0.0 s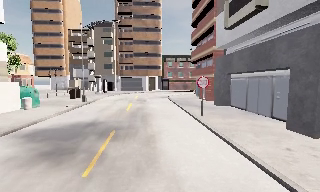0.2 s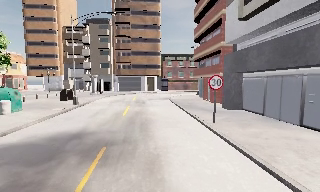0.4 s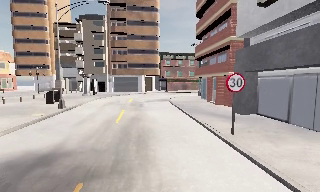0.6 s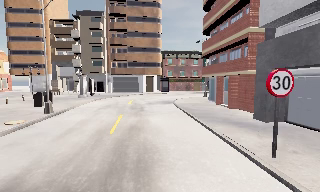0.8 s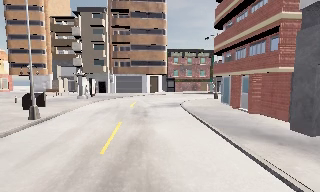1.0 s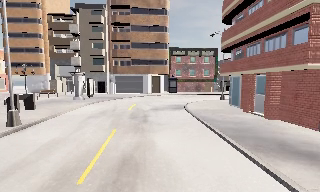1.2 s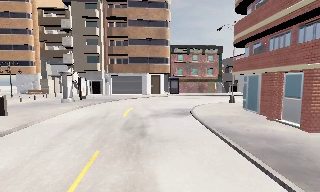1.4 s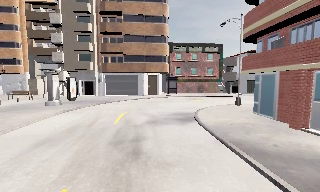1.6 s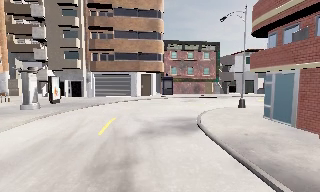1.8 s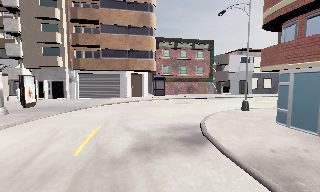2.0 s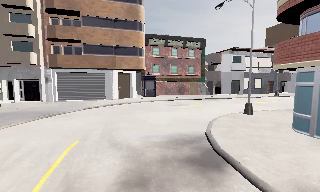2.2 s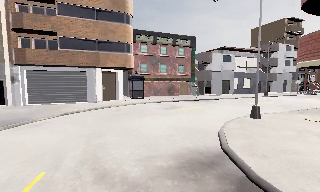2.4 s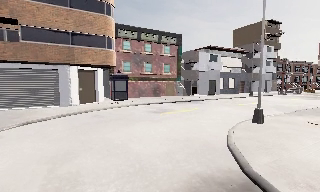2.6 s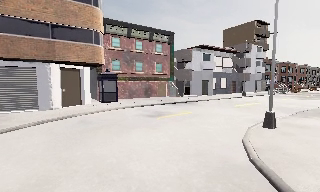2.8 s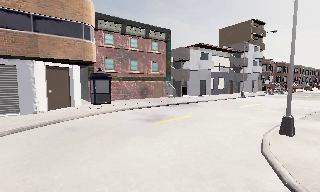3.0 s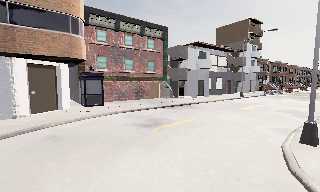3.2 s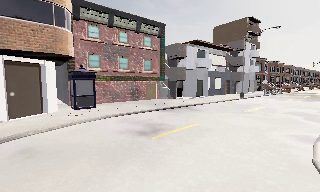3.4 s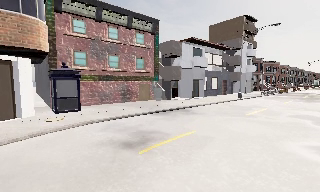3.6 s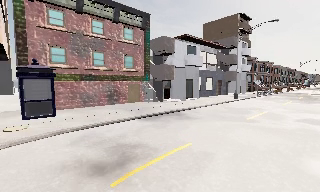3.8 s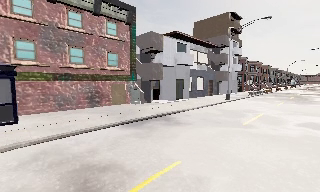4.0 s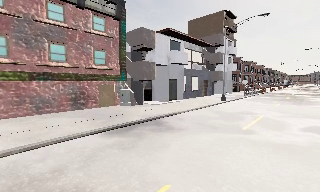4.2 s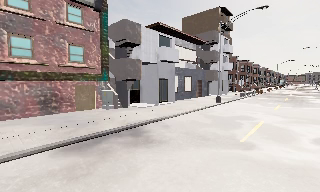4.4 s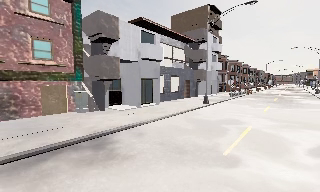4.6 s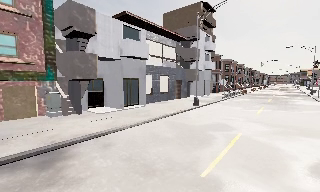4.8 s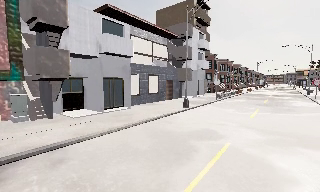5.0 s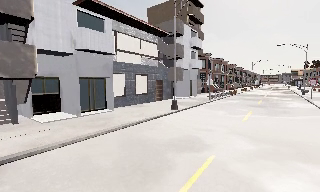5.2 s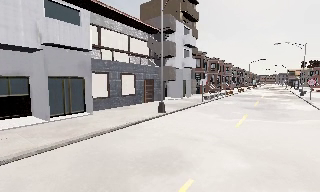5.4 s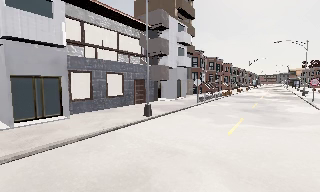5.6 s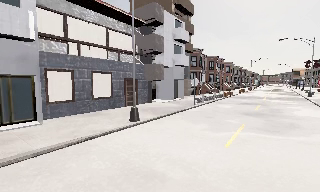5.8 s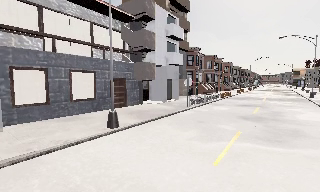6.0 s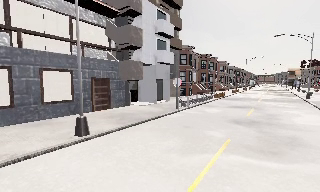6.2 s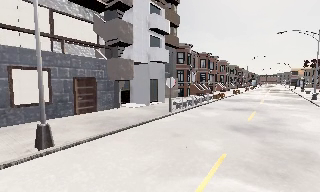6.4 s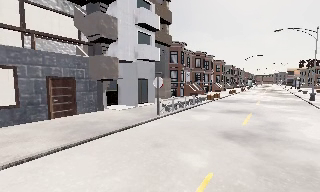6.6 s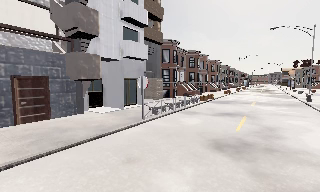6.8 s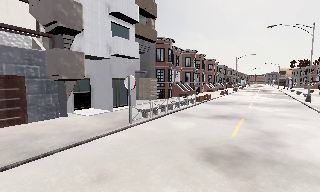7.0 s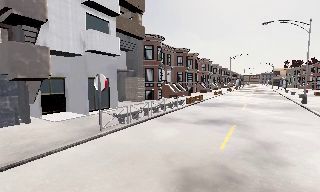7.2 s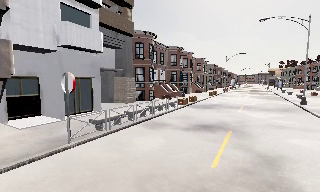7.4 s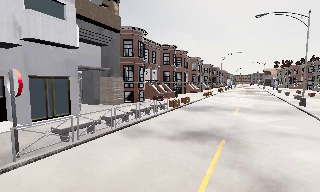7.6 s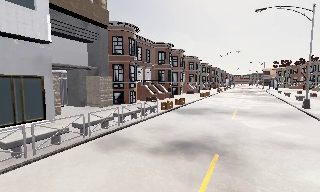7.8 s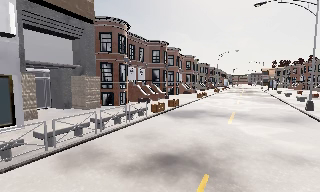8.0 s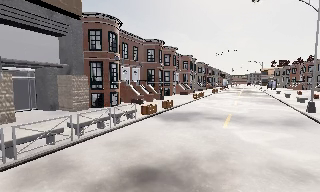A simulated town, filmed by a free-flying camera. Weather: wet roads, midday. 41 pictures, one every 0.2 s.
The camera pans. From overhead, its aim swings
clockwise.
The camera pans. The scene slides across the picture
to the left.
0.0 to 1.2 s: The camera travels forward, about 11 m, so what stands in front looms larger.
1.2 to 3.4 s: The camera pans to its right, which is clockwise from overhead, by about 35 degrees. It travels forward, about 15 m.
3.4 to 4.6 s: The camera swings to its right by about 10 degrees, and the scene slides to the left. It travels forward and to its right, about 8 m, so what stands in front looms larger.
4.6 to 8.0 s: The camera swings to its right by about 10 degrees, and the scene slides to the left. It travels forward and to its right, about 20 m, so what stands in front looms larger.
The film runs forward here.
